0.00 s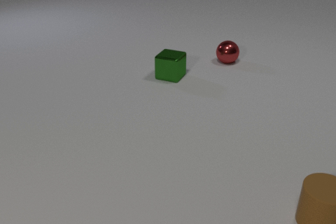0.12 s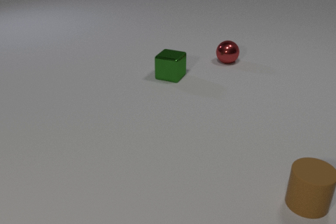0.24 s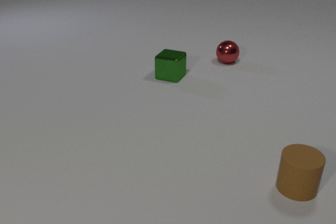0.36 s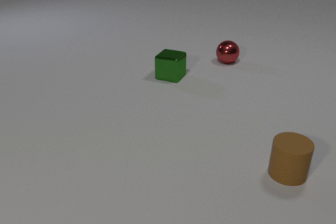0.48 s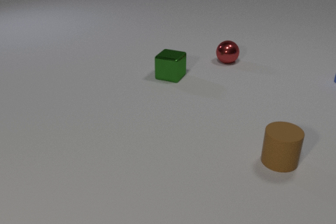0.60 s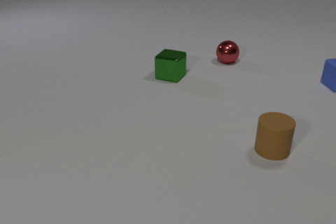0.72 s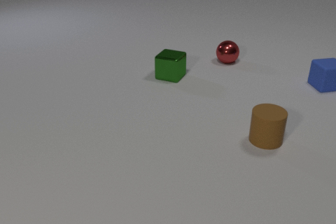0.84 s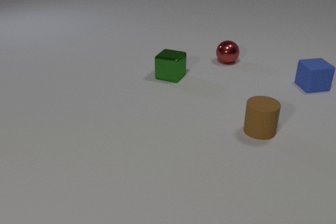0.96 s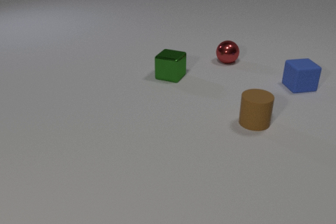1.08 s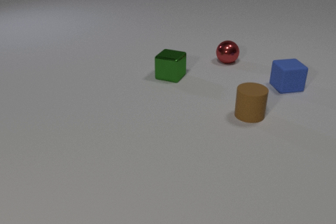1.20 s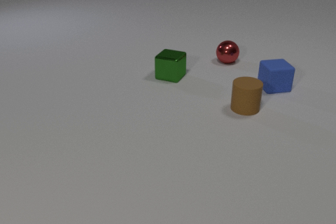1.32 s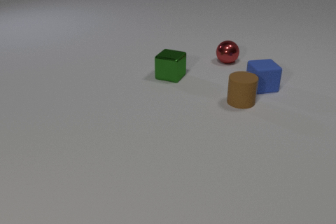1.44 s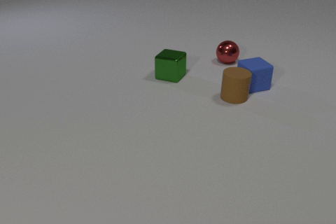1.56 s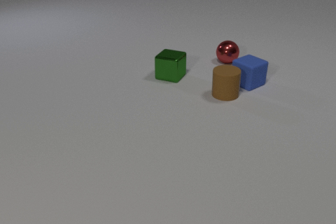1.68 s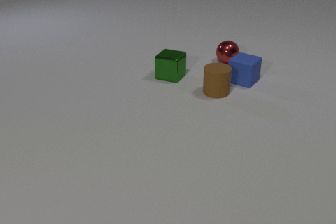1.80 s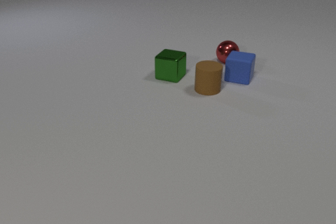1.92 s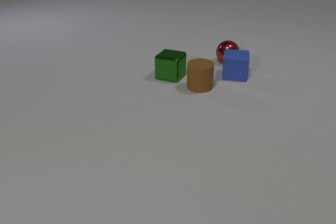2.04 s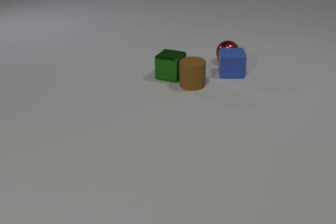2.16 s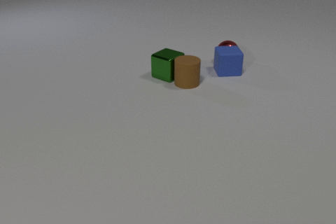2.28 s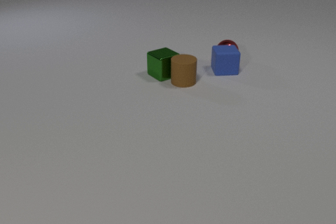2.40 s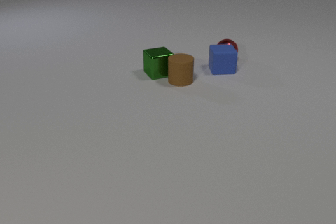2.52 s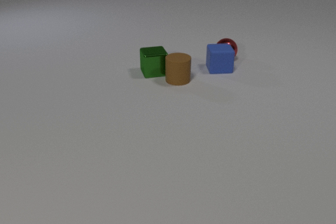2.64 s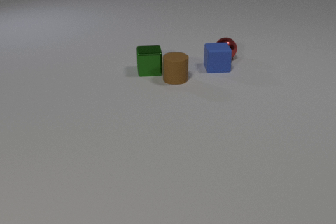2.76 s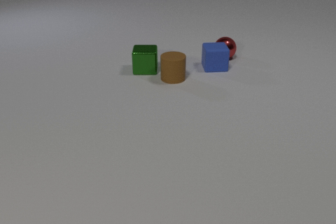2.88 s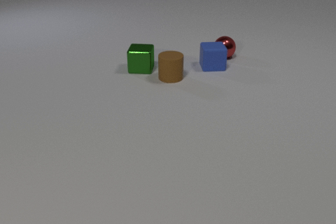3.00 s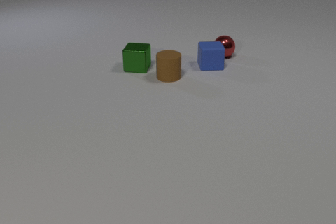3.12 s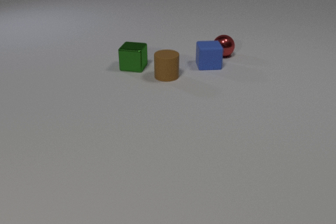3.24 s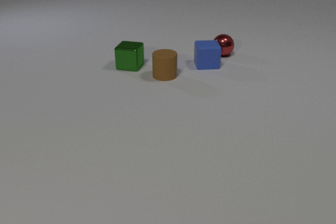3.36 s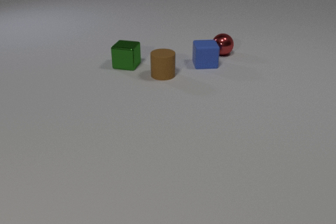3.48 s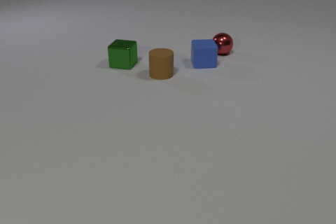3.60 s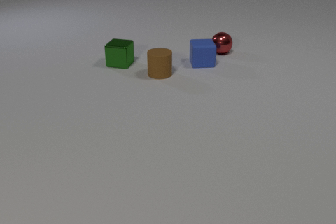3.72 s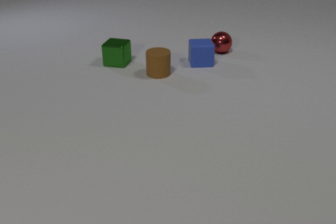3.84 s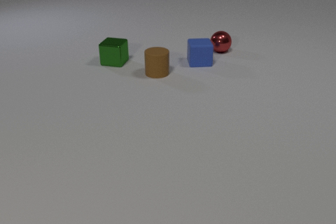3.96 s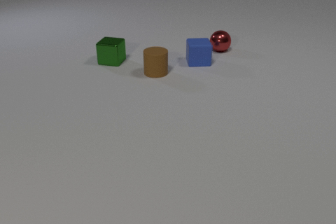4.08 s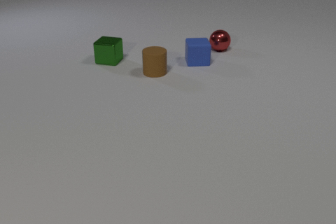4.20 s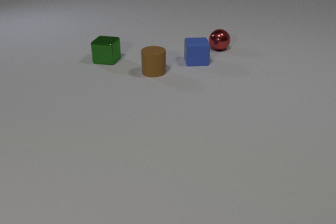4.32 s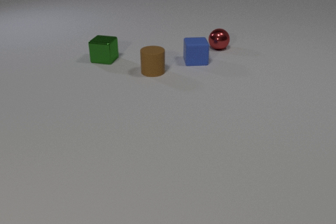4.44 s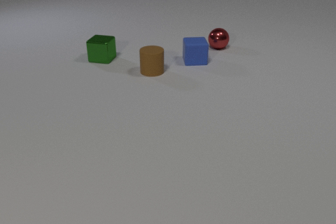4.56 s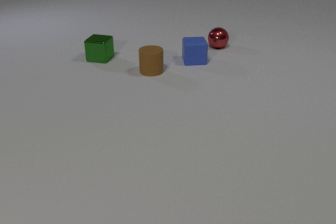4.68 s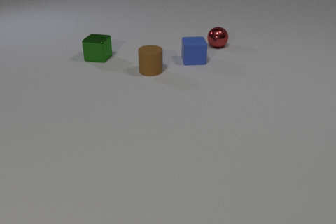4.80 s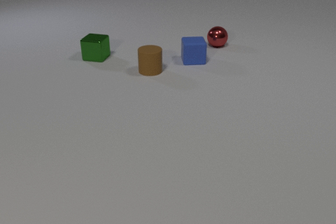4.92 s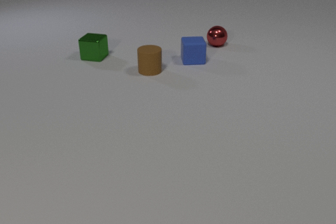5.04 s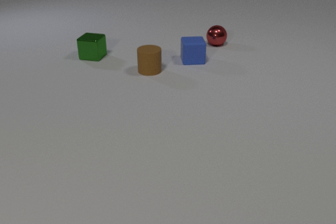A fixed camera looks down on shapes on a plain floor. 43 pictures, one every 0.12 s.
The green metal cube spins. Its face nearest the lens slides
to the left.
The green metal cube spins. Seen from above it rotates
clockwise.
0.00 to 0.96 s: The blue rubber cube comes in at the right edge, slides to the left and toward the camera. The brown rubber cylinder slides away from the camera and to the left.
0.96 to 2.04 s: The blue rubber cube slides to the left, spins so that its near face slides to the right, counterclockwise seen from above. The brown rubber cylinder slides away from the camera and to the left. The blue rubber cube and the brown rubber cylinder collide.
2.04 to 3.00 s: The blue rubber cube slides to the left and away from the camera. The brown rubber cylinder slides to the left and away from the camera. The green metal cube slides to the left and away from the camera, spins so that its near face slides to the left, clockwise seen from above. The red metal sphere rolls away from the camera. The brown rubber cylinder and the green metal cube collide. The blue rubber cube and the red metal sphere collide.
3.00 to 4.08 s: The blue rubber cube slides to the left and away from the camera. The brown rubber cylinder slides to the left and away from the camera. The green metal cube slides to the left and away from the camera. The red metal sphere rolls away from the camera.
4.08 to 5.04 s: The blue rubber cube slides to the left. The brown rubber cylinder slides to the left. The green metal cube slides to the left and away from the camera. The red metal sphere rolls away from the camera.
Are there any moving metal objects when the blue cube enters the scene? no.
How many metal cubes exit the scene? 0.
How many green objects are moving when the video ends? 1.
